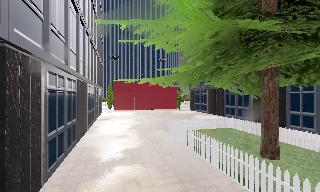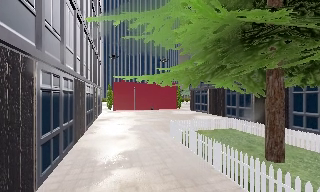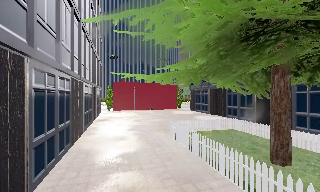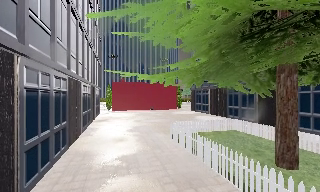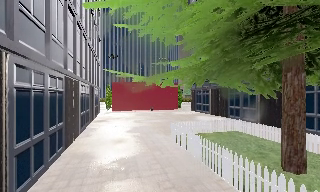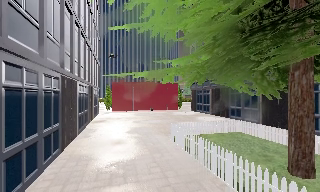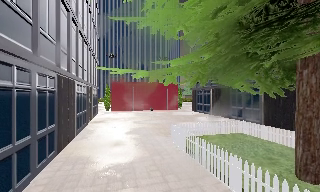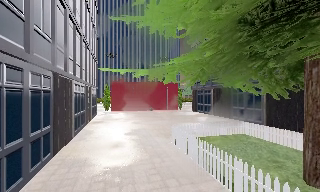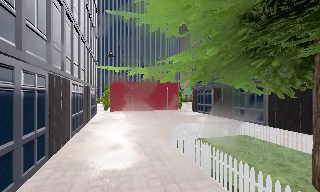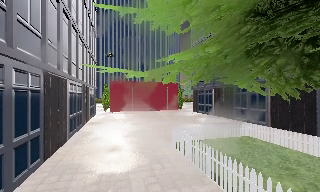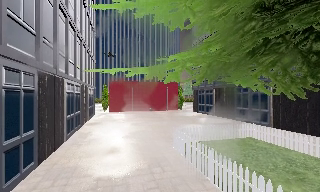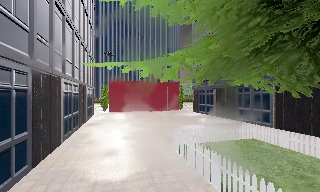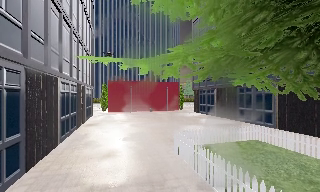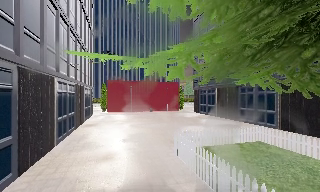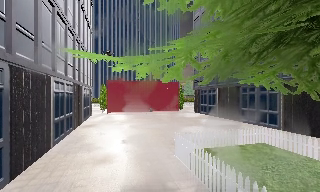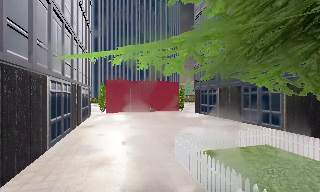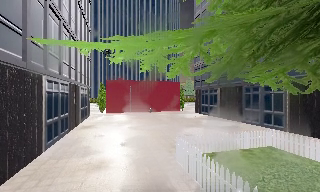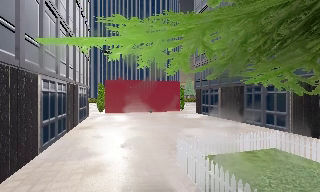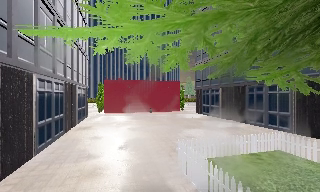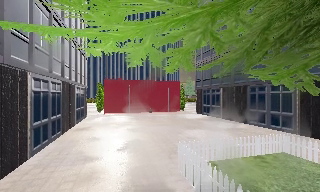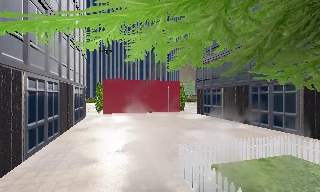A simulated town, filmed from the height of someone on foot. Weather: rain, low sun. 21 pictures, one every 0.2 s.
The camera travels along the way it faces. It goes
forward.
0.0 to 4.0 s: The camera travels forward, about 5 m, so what stands in front looms larger.
The film runs forward here.
